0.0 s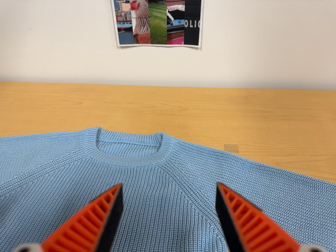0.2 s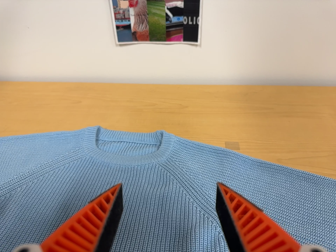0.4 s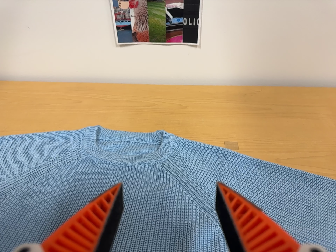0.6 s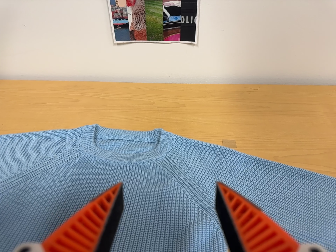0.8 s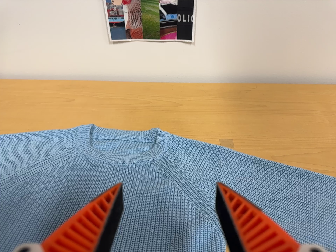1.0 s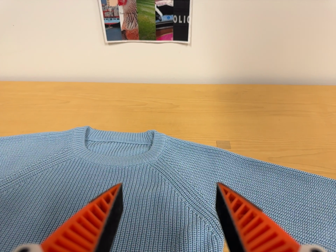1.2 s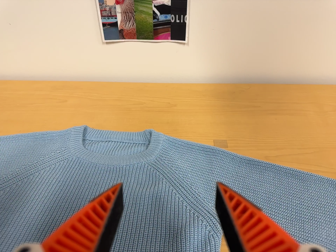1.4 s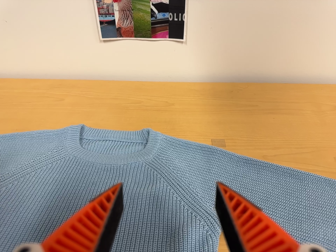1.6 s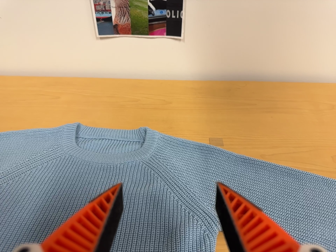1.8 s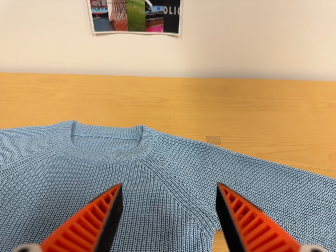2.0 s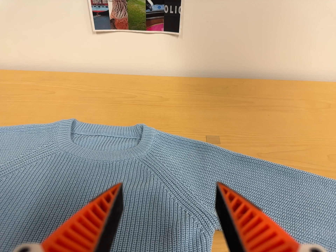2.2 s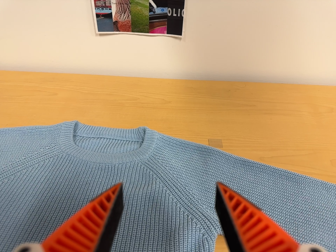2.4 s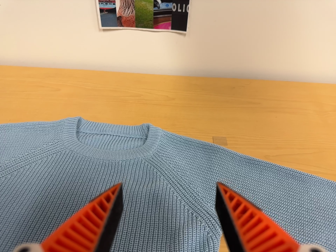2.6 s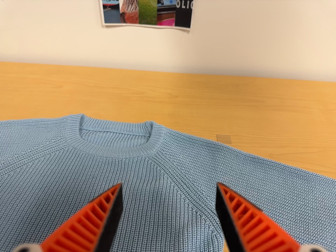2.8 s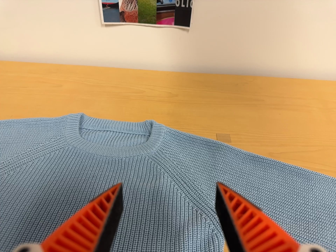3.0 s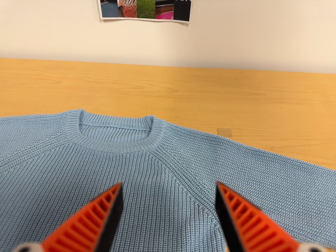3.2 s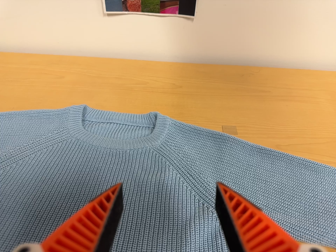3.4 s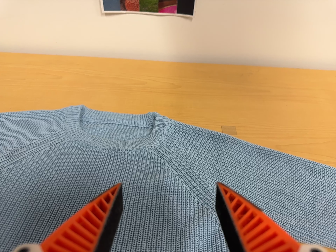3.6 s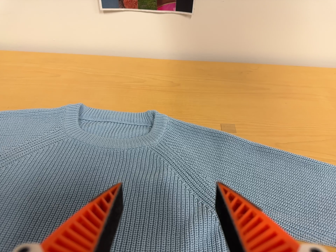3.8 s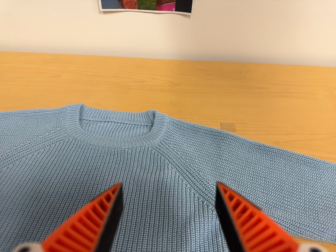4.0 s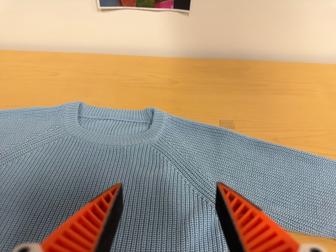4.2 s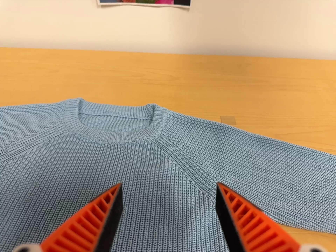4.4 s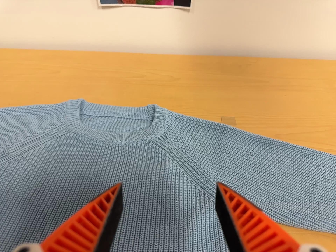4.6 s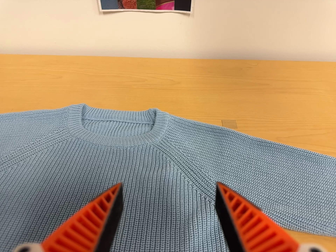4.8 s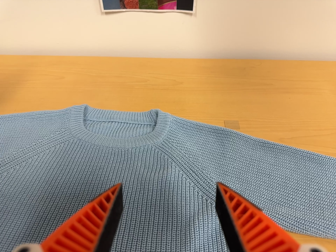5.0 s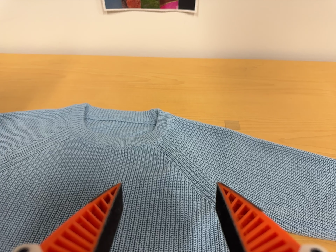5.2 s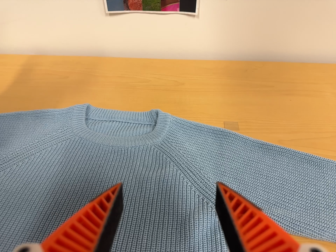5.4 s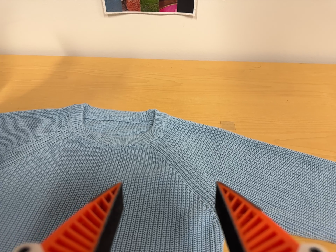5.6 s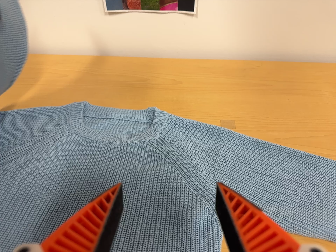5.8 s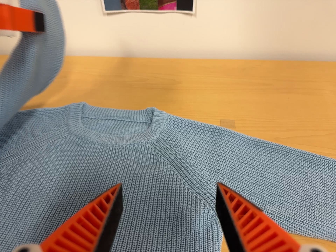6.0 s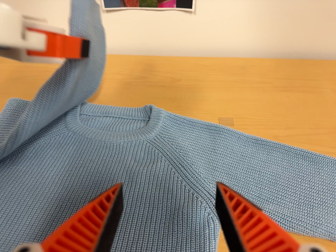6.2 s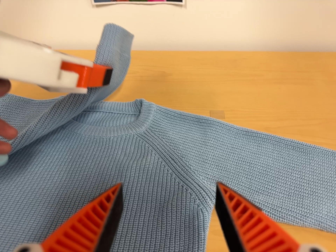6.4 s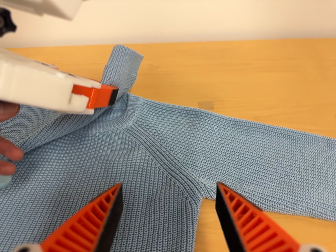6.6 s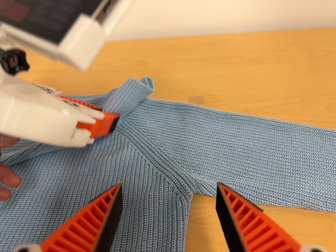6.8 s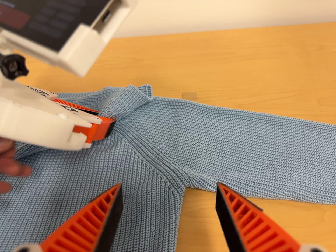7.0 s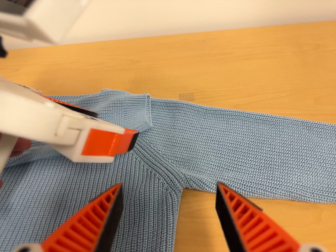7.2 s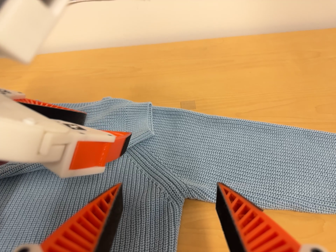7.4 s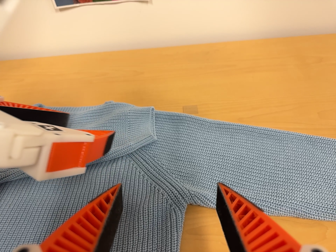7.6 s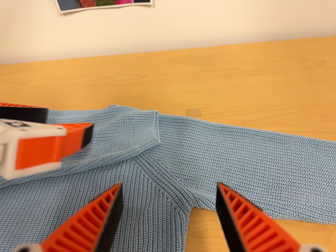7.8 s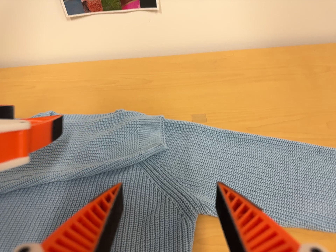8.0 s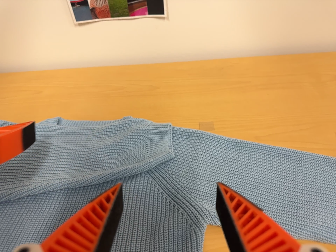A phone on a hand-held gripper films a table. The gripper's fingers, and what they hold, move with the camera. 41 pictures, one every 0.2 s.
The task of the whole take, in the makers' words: left arm across.
0.0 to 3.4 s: The camera travels forward, about 5 cm, so what stands in front looms larger.
3.4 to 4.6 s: The camera keeps its place and its aim.
4.6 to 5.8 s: The camera shifts only a little, or ends up much as it began.
5.8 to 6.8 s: The camera travels to its right, about 7 cm, so close, fixed things drift to the left.
6.8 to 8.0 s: The camera shifts only a little, or ends up much as it began.
The film runs forward here.
